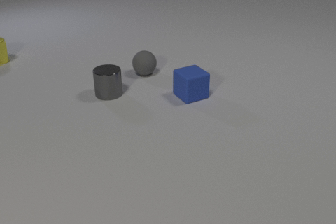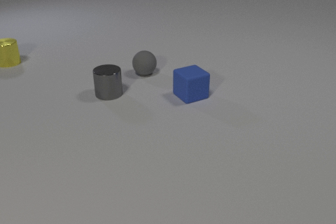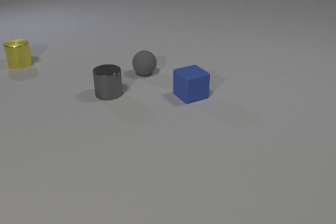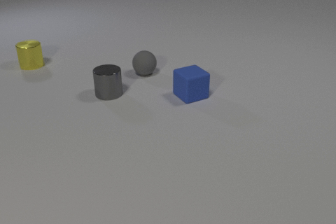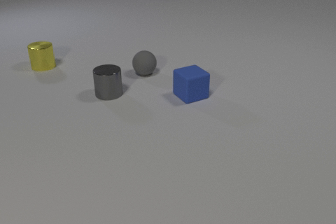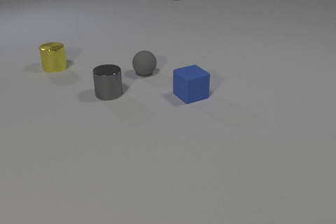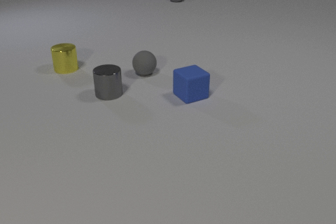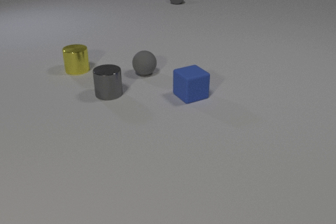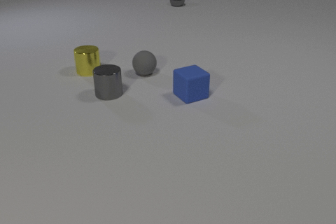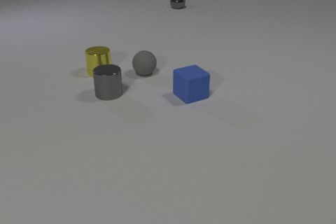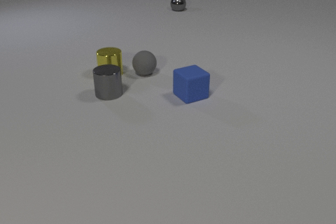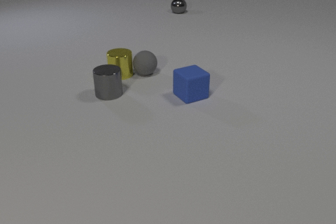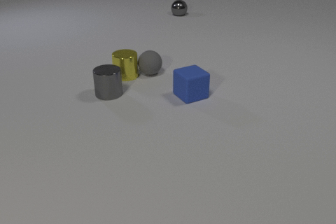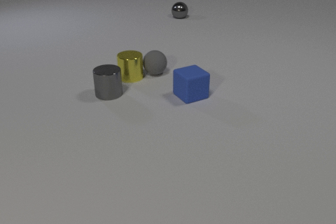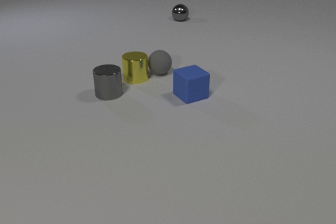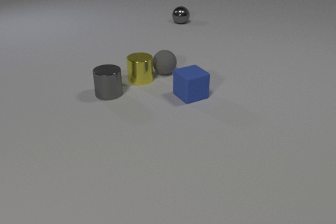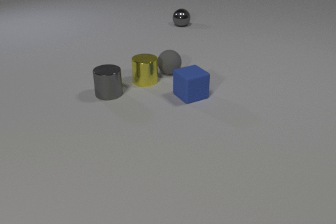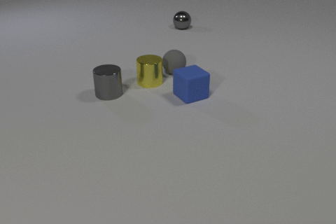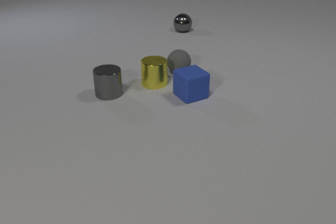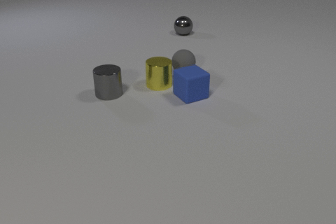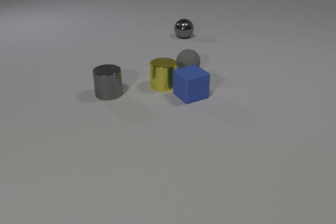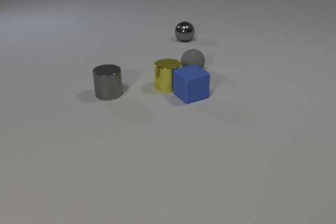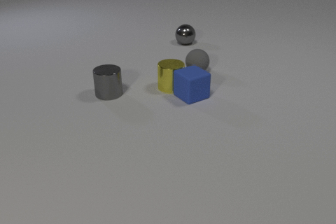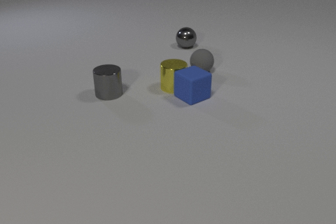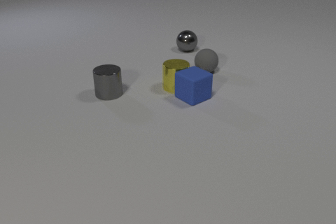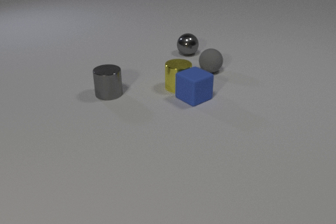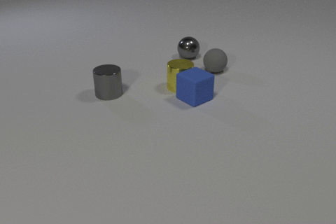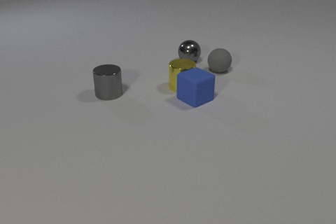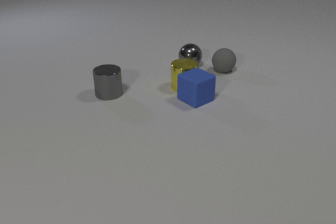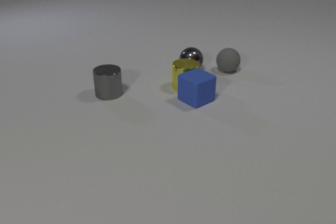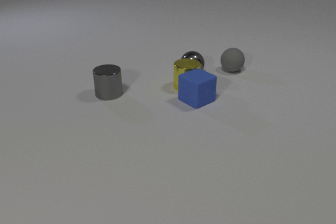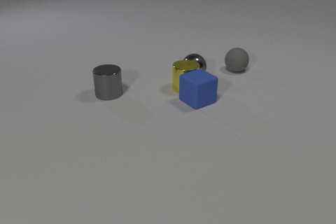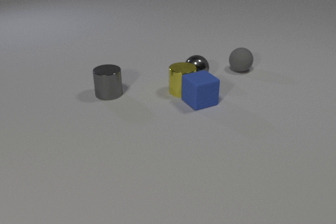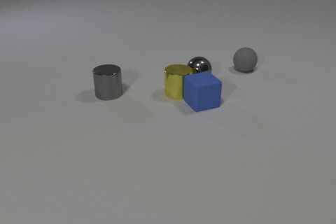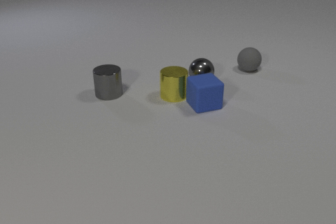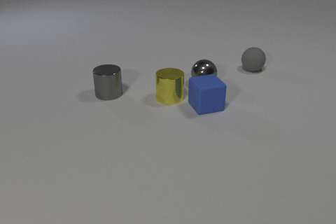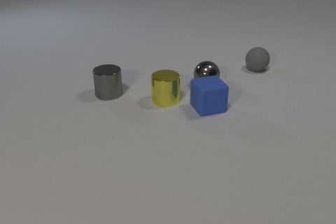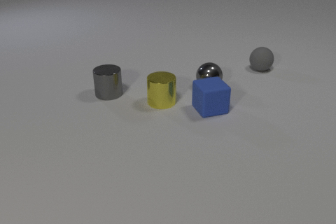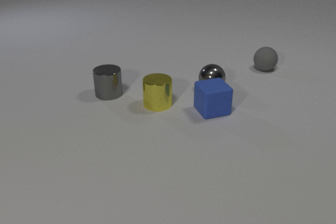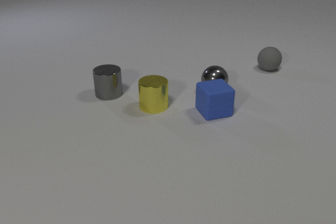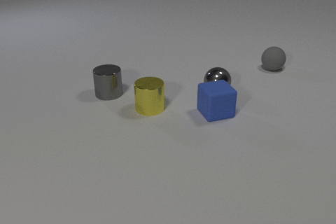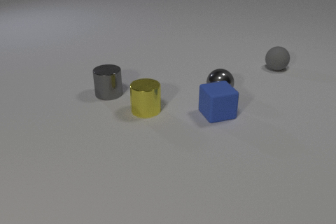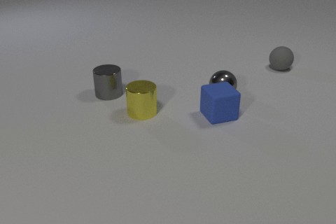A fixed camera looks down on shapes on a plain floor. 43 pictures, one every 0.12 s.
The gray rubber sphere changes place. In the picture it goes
to the right.
The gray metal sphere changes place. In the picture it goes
toward the camera.
0.00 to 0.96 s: The yellow metal cylinder slides to the right and toward the camera. The gray metal sphere comes in at the top edge, rolls toward the camera.
0.96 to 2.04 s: The yellow metal cylinder slides to the right and toward the camera. The gray rubber sphere rolls to the right. The gray metal sphere rolls toward the camera. The yellow metal cylinder and the gray rubber sphere collide.
2.04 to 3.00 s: The yellow metal cylinder slides to the right and toward the camera. The gray rubber sphere rolls to the right. The gray metal sphere rolls toward the camera. The yellow metal cylinder and the blue rubber cube collide.
3.00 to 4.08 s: The yellow metal cylinder slides toward the camera. The gray rubber sphere rolls to the right. The blue rubber cube slides toward the camera and to the right, spins clockwise seen from above by about 15 degrees, its near face sliding to the left. The gray metal sphere rolls toward the camera. The yellow metal cylinder and the gray metal sphere collide.
4.08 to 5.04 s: The yellow metal cylinder slides toward the camera and to the left. The gray rubber sphere rolls to the right. The blue rubber cube slides toward the camera and to the right. The gray metal sphere rolls toward the camera and to the right.
How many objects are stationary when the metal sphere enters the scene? 3.
How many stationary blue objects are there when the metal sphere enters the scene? 1.
What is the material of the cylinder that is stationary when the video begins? metal.
